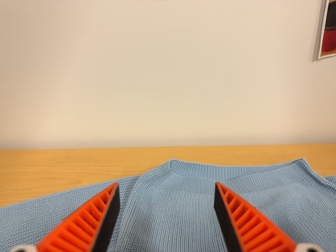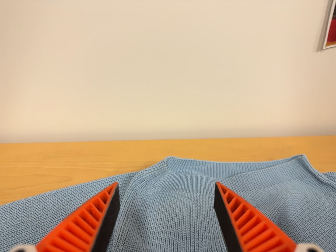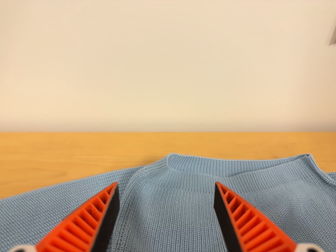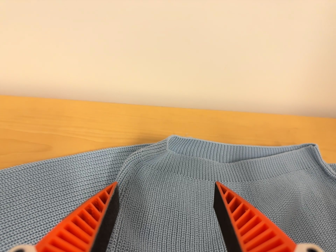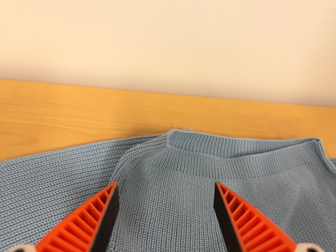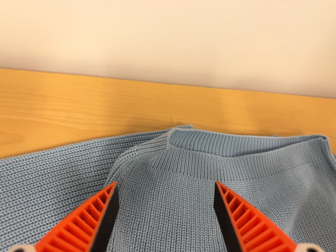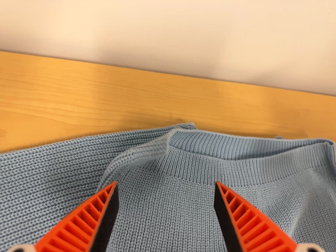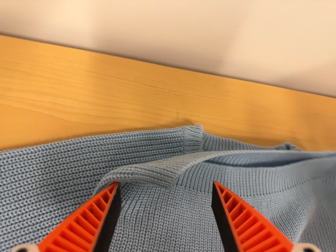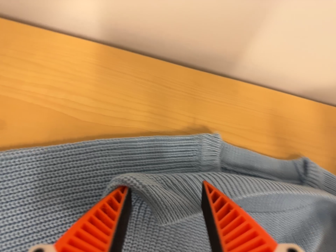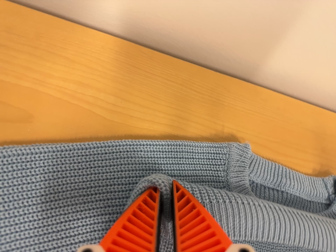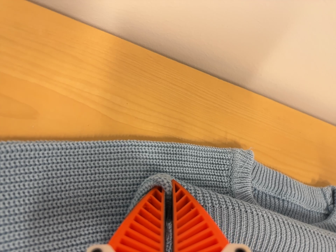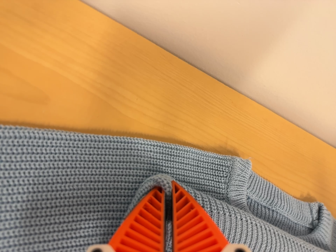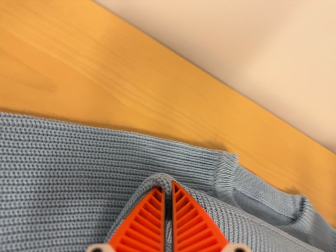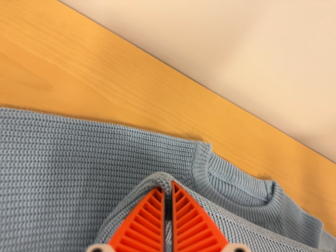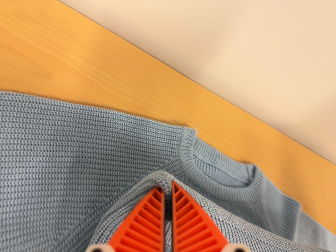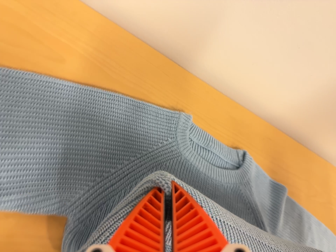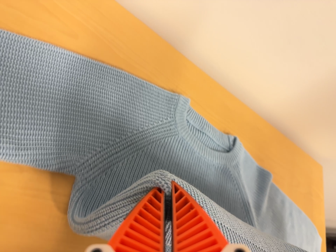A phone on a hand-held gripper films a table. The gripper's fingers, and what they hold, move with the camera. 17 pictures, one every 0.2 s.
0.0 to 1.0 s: The camera pans to its right by about 10 degrees. It travels forward, toward the top of its view and to its left, about 24 cm, so what stands in front looms larger. Its aim tips toward the bottom of its view by about 30 degrees.
1.0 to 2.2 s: The camera travels to its left, forward and toward the top of its view, about 14 cm. Its aim tips toward the bottom of its view by about 10 degrees. It rolls about its line of sight by about 25 degrees, and the scene rotates clockwise.
2.2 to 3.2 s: The camera travels backward and toward the bottom of its view, about 20 cm, so what stands in front gets smaller.
The film runs backward here.
